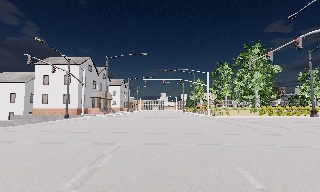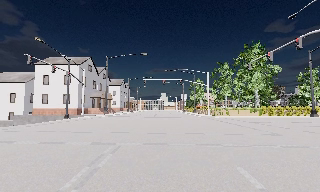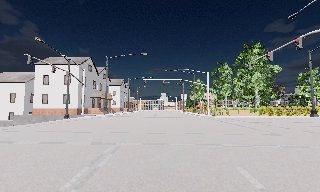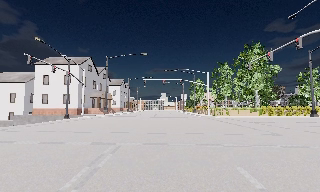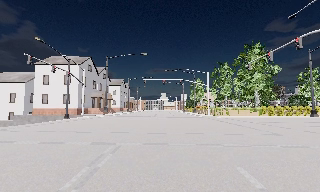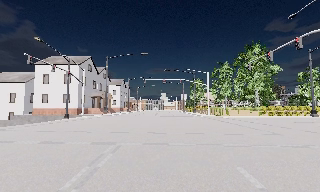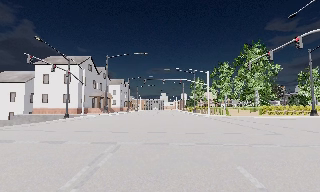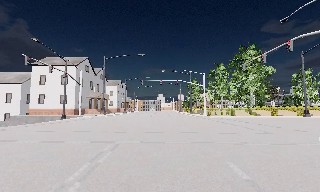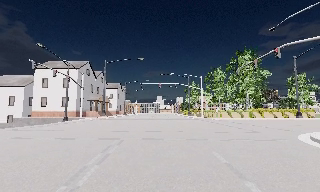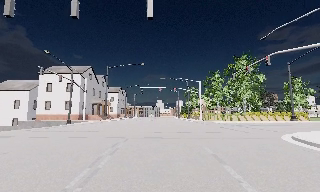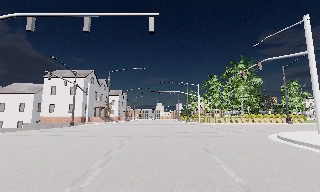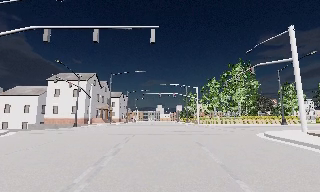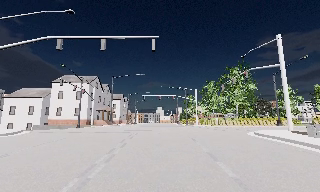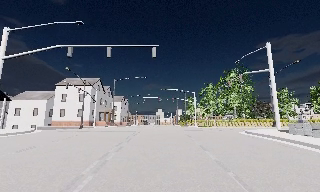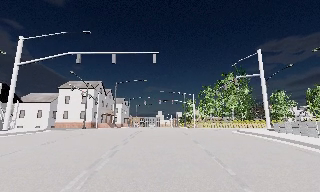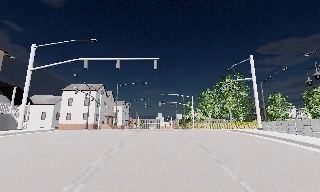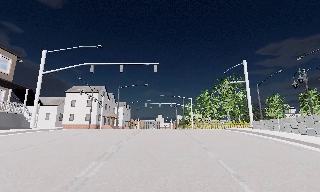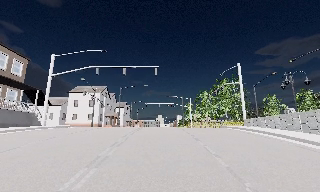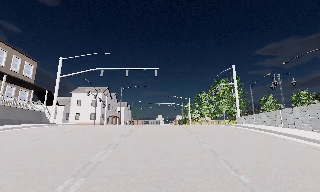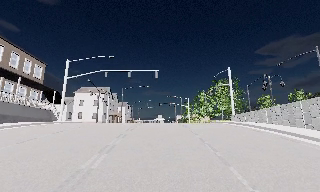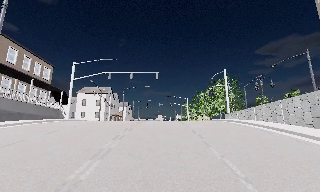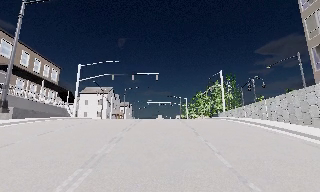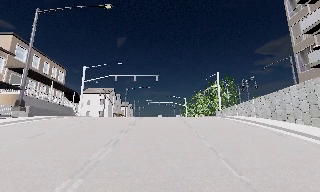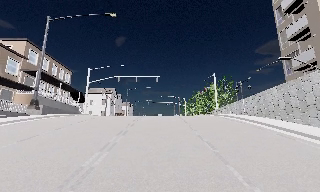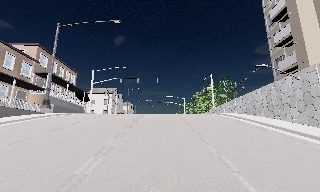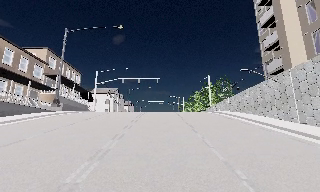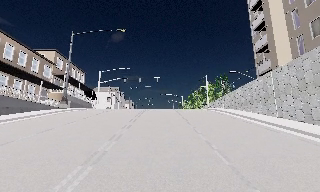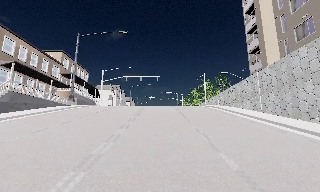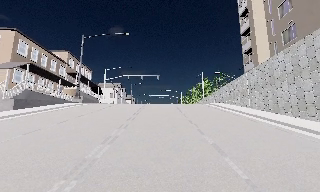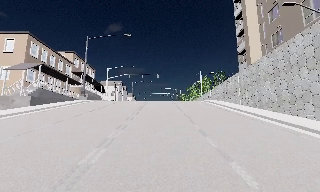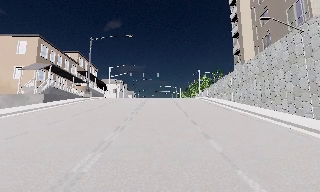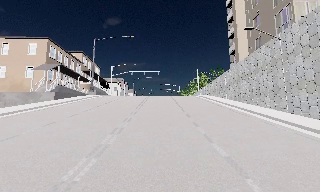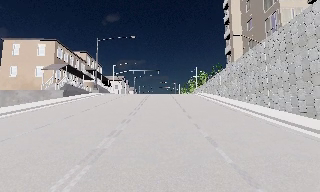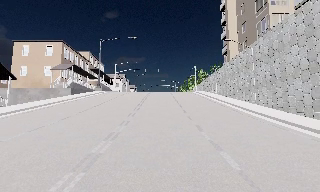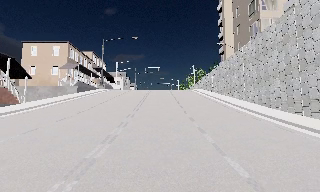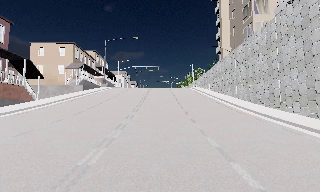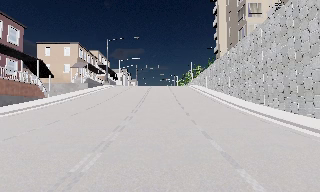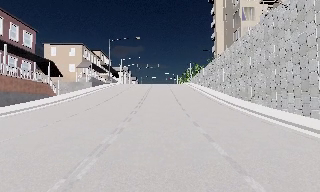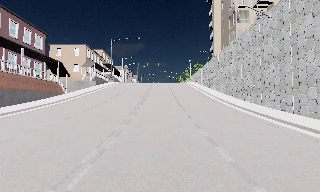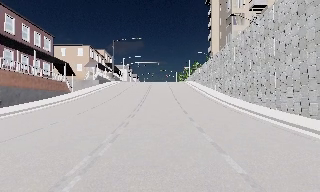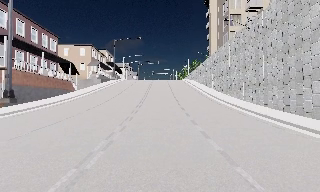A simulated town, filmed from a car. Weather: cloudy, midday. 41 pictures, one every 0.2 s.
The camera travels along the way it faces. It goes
backward.
0.0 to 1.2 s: The camera keeps its place and its aim.
1.2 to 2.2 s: The camera travels backward, about 5 m, so what stands in front gets smaller. It gains speed.
2.2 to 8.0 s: The camera travels backward, about 45 m, so what stands in front gets smaller.
The film runs backward here.
